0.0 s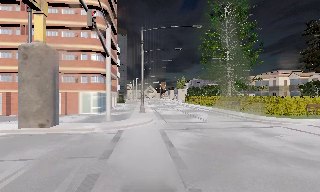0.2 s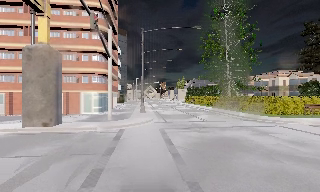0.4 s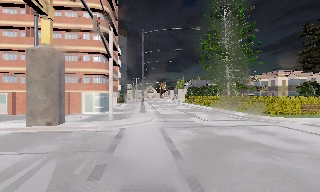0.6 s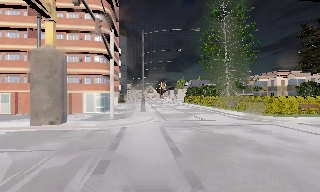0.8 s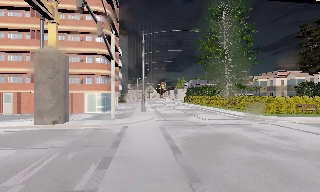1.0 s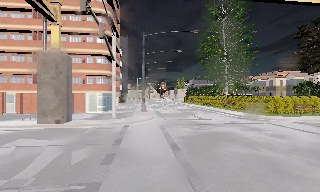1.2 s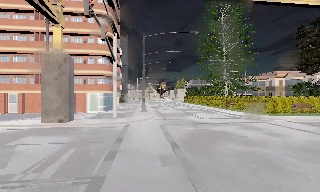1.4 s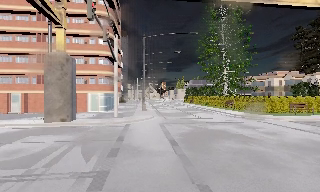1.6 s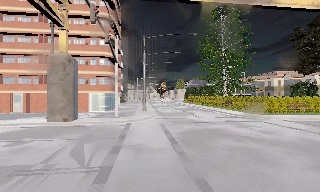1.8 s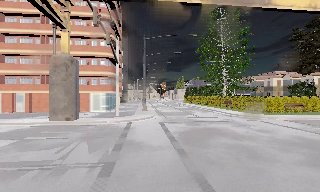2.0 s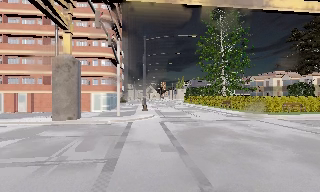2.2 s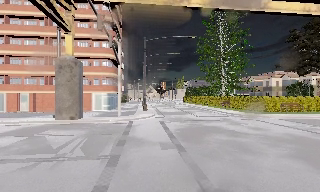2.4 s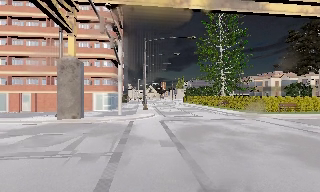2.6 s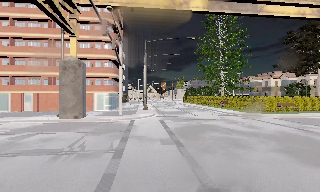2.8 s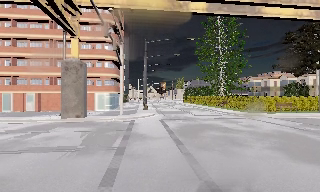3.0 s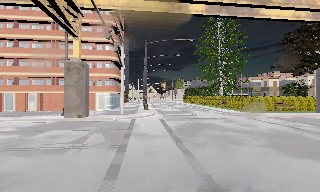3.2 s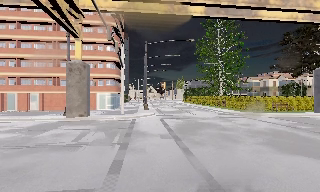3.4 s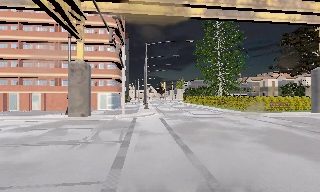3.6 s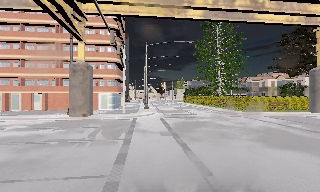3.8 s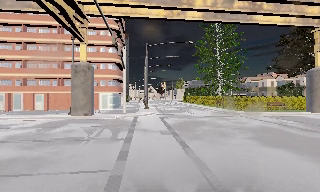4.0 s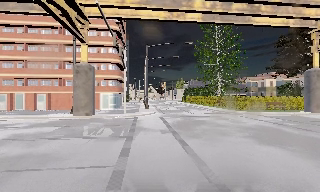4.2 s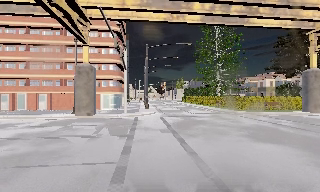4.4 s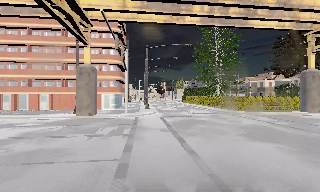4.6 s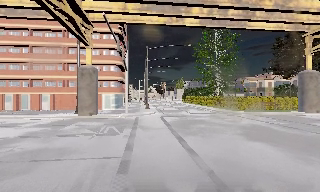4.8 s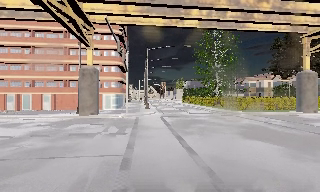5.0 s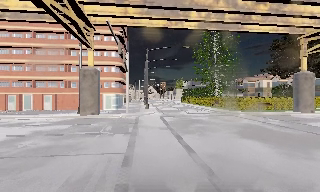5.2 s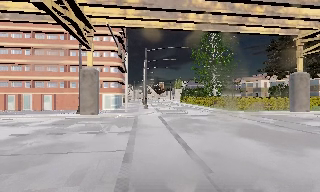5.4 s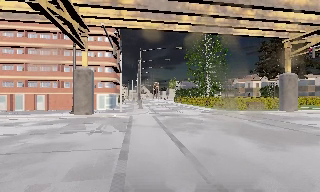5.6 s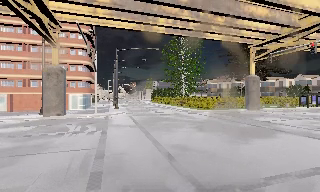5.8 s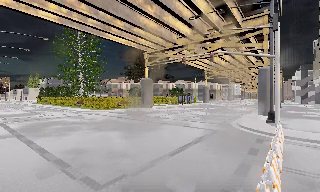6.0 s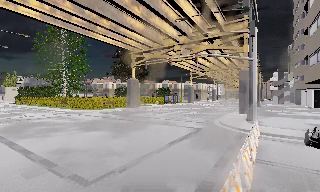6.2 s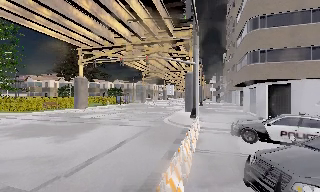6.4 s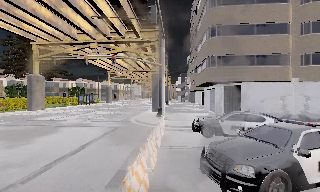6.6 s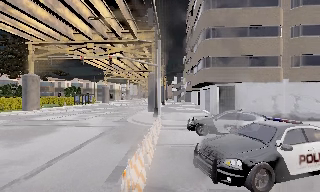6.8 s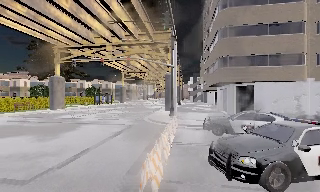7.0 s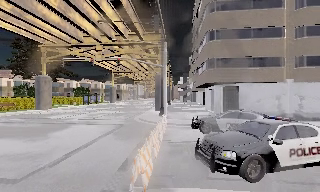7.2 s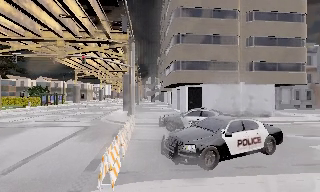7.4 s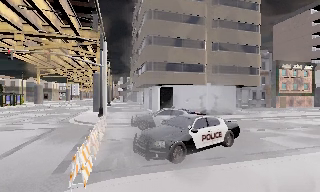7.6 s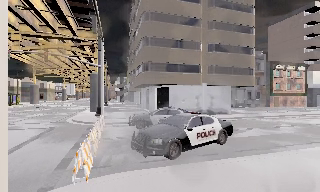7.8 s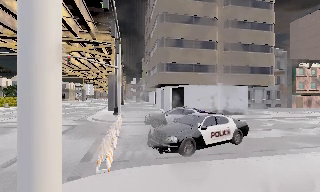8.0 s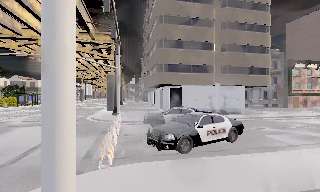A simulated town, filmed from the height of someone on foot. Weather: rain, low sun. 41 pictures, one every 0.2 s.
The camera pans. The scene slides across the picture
to the left.
The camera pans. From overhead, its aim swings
clockwise.
0.0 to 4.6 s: The camera travels backward, about 7 m, so what stands in front gets smaller.
4.6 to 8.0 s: The scene slides to the left, as the camera pans about 95 degrees to its right. It travels backward, about 5 m.
The film runs backward here.
